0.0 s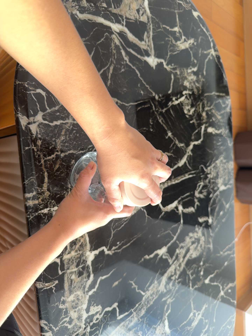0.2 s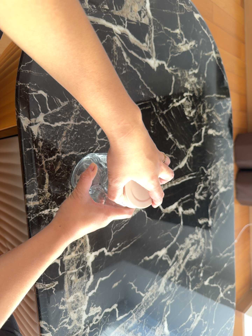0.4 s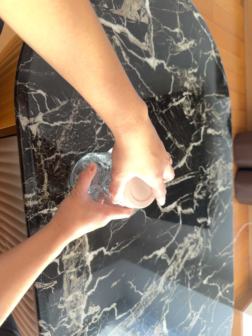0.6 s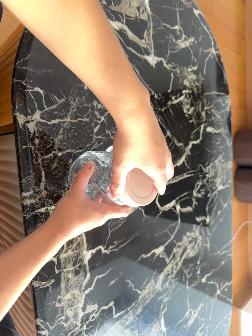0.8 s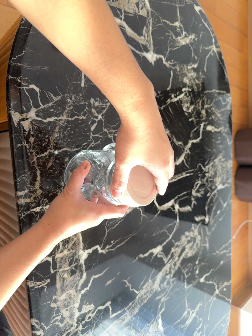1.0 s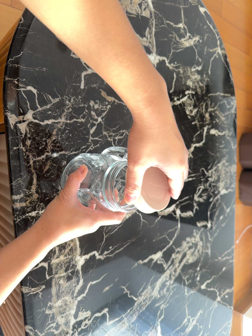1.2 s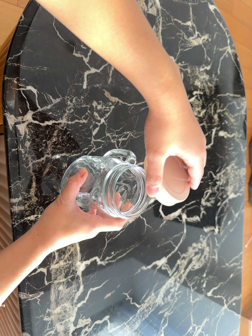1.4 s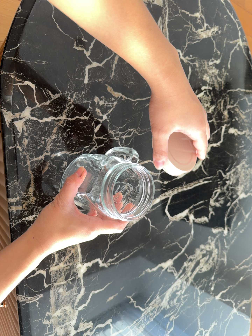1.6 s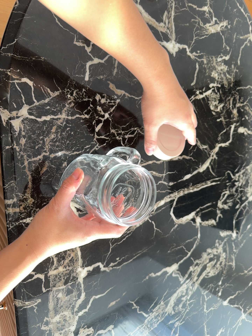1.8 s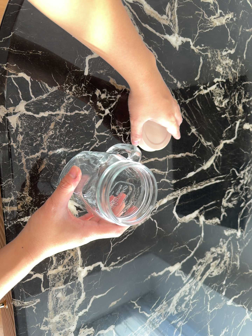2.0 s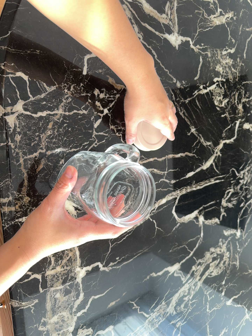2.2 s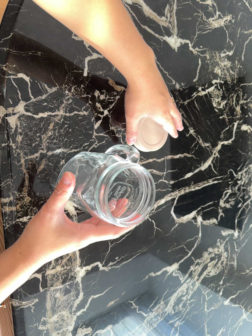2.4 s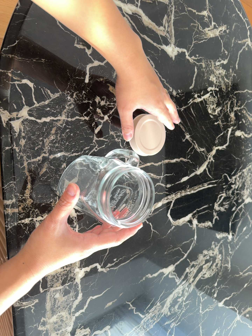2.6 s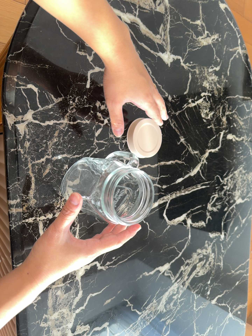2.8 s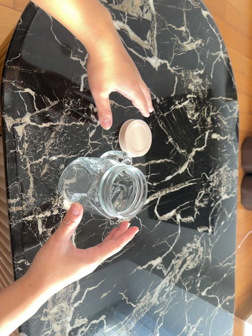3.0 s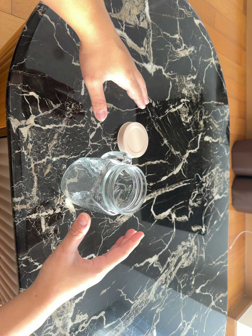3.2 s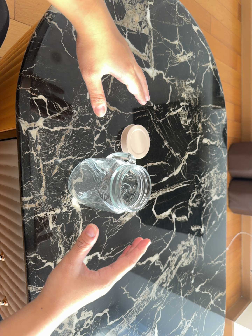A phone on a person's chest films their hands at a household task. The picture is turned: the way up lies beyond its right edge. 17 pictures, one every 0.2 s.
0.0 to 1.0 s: The camera shifts only a little, or ends up much as it began.
1.0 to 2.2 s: The camera travels forward, about 7 cm, so what stands in front looms larger.
2.2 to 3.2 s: The camera travels backward and to its left, about 10 cm, so what stands in front gets smaller.
The film runs backward here.
